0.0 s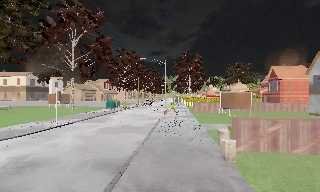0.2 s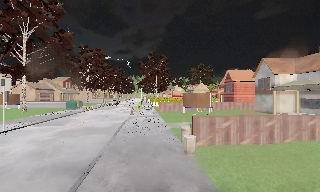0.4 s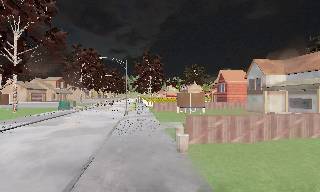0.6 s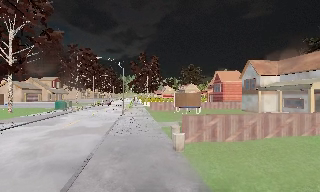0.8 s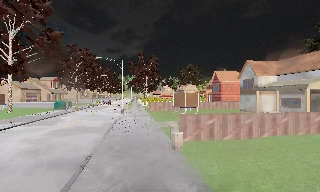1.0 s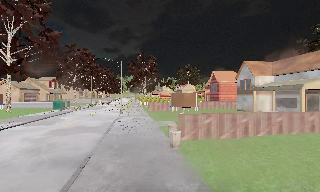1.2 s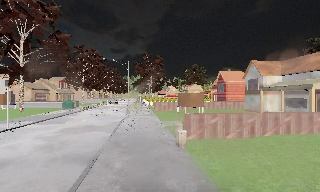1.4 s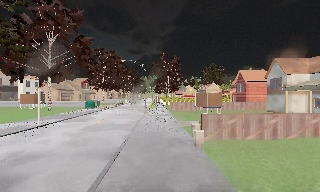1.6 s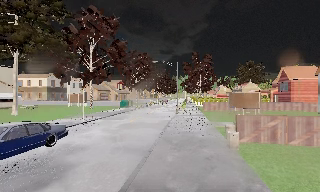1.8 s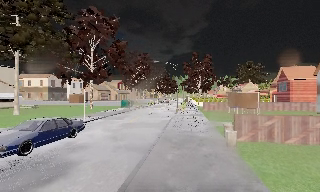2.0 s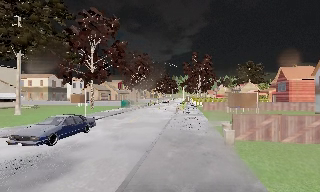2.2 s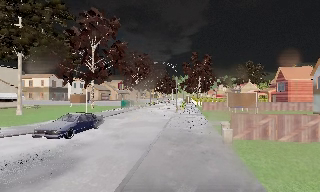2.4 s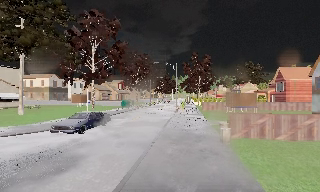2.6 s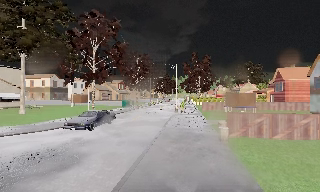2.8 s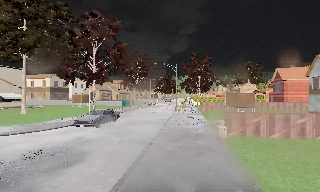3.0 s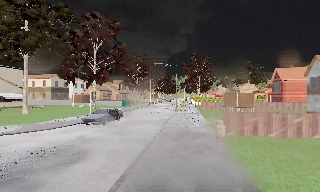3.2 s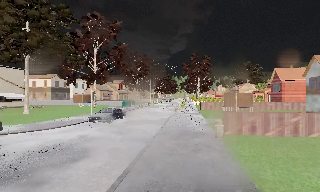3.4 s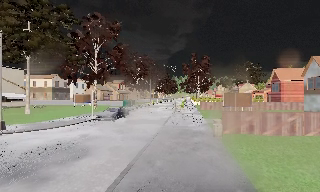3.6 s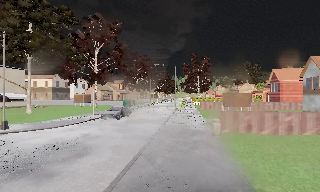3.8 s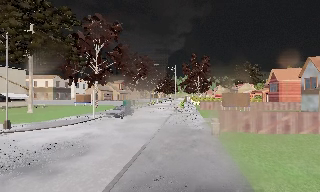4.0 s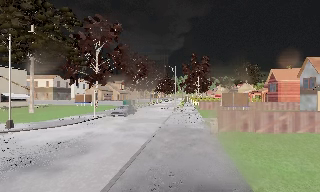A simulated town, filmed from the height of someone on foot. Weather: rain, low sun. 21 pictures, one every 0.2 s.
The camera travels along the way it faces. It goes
backward.
0.0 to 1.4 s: The camera travels backward, about 1.5 m, so what stands in front gets smaller.
1.4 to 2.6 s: The camera pans to its left, which is counterclockwise from overhead, by about 10 degrees. It travels backward, about 1.5 m, so what stands in front gets smaller.
2.6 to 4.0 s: The camera travels backward, about 1.5 m, so what stands in front gets smaller.
The film runs backward here.
